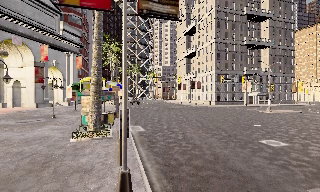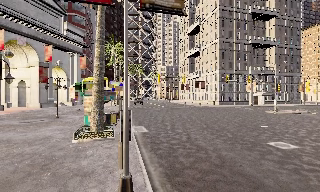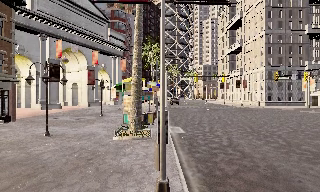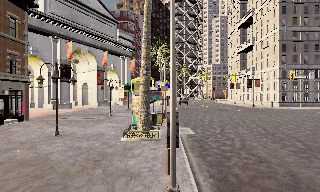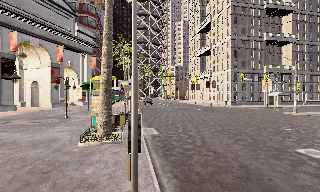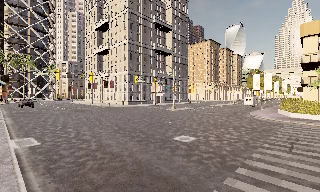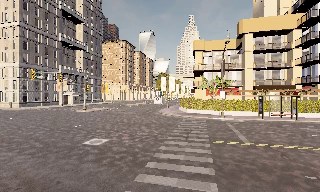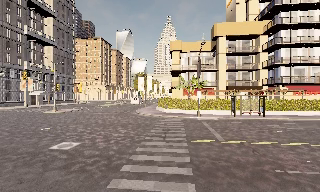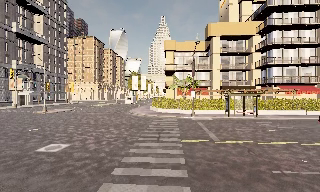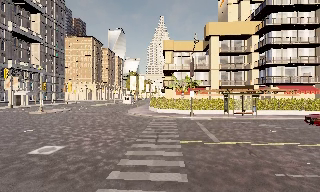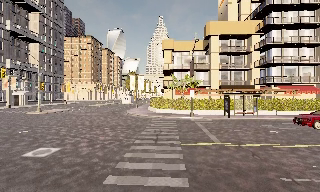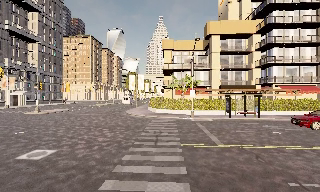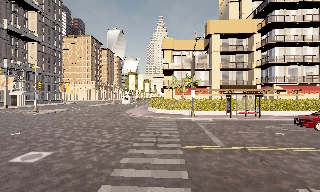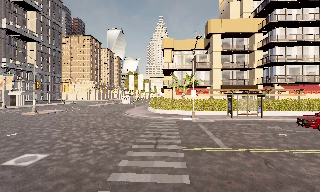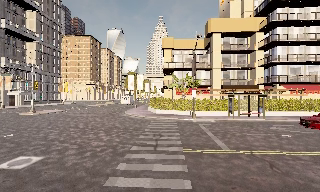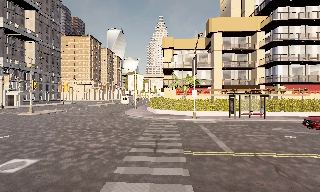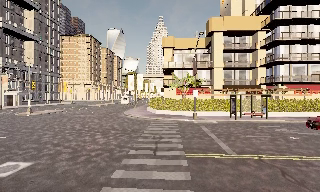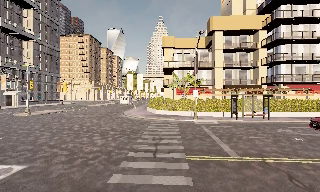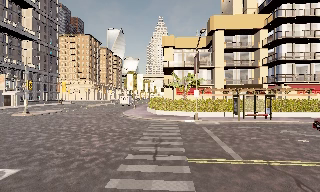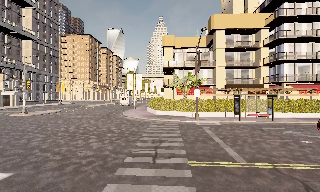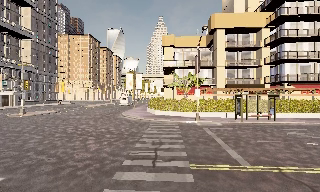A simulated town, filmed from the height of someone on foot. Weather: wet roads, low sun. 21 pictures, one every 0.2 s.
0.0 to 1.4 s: The camera pans to its right, which is clockwise from overhead, by about 70 degrees. It travels forward, about 2 m.
1.4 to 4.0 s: The camera travels forward, about 3.5 m, so what stands in front looms larger.
The film runs forward here.
